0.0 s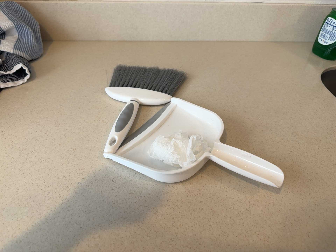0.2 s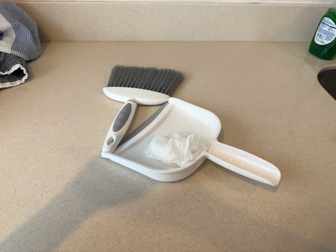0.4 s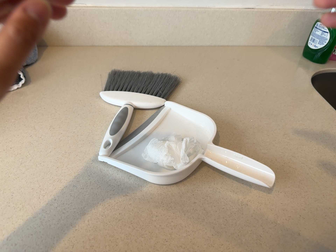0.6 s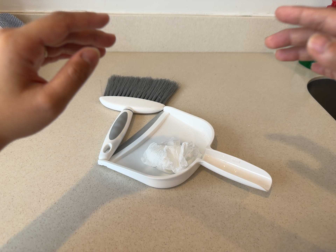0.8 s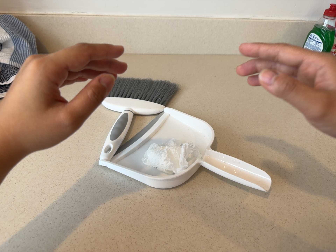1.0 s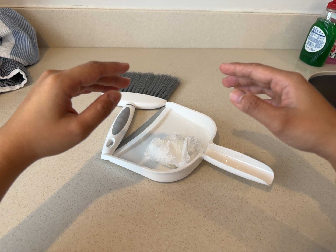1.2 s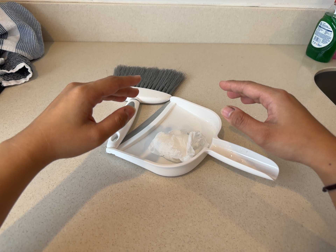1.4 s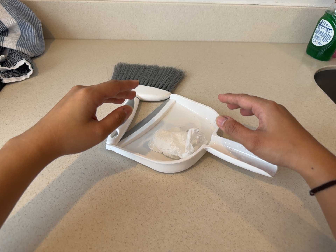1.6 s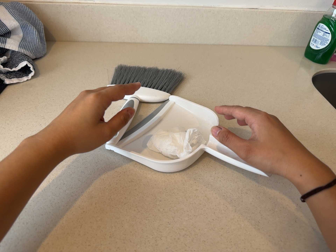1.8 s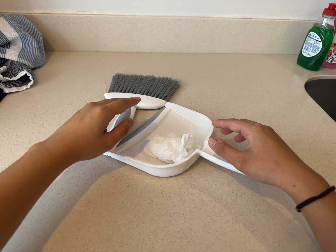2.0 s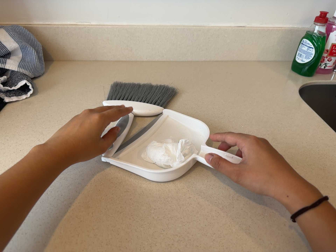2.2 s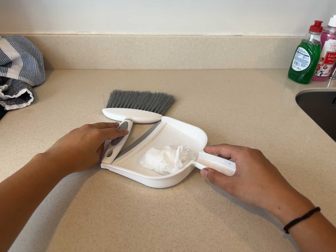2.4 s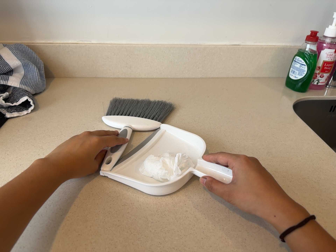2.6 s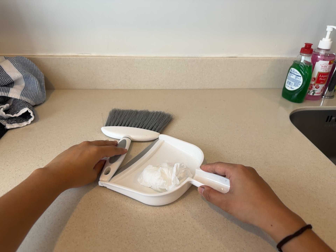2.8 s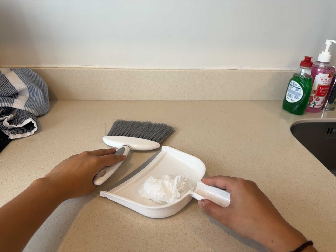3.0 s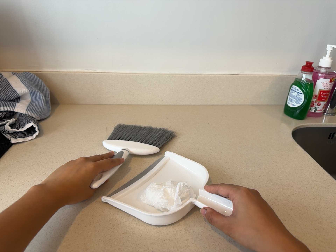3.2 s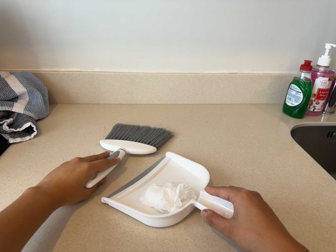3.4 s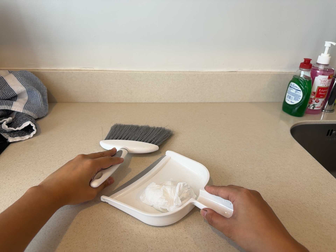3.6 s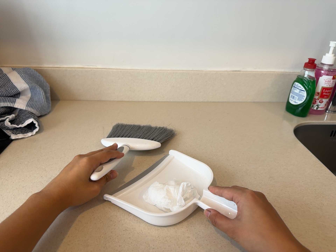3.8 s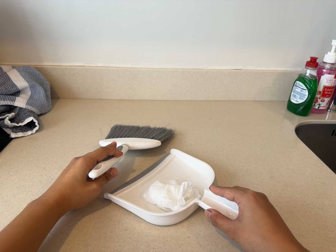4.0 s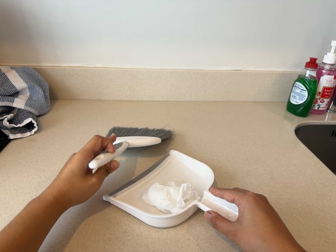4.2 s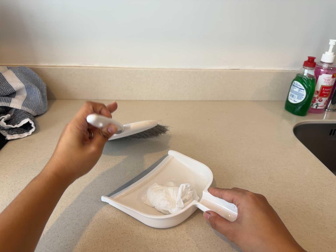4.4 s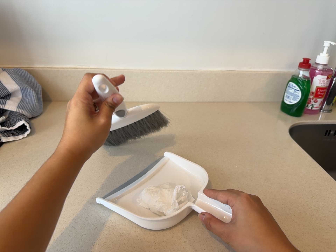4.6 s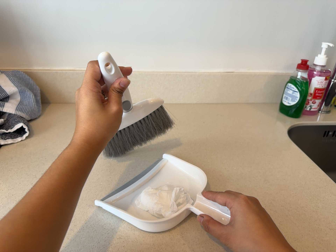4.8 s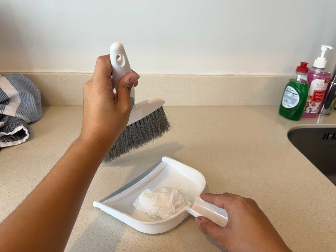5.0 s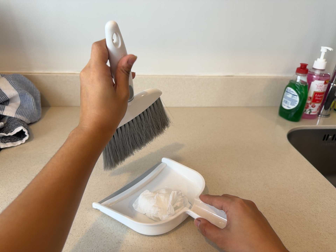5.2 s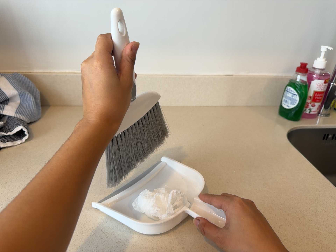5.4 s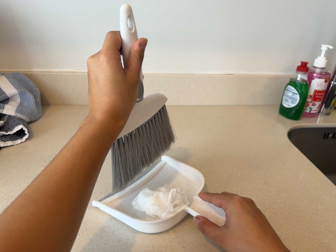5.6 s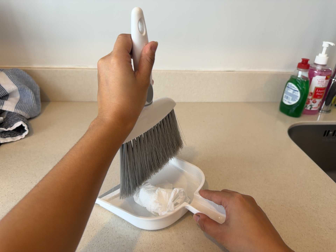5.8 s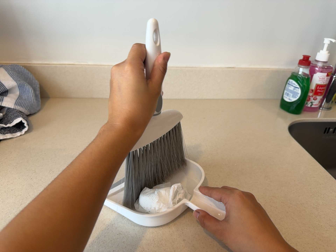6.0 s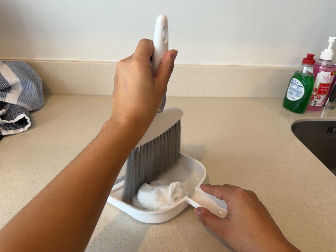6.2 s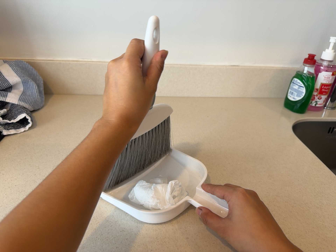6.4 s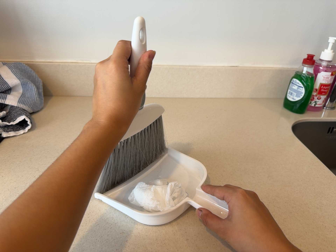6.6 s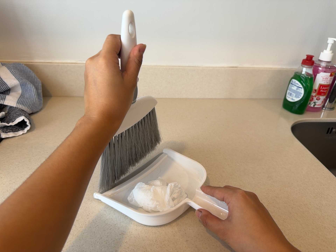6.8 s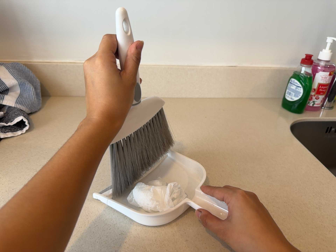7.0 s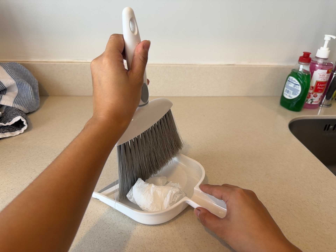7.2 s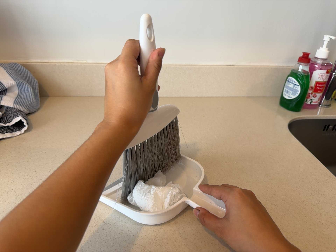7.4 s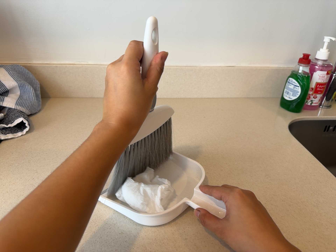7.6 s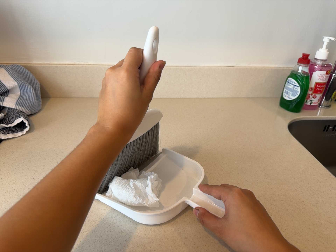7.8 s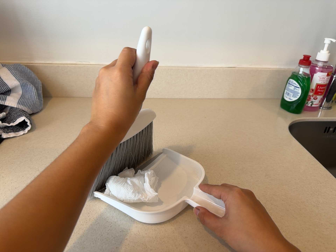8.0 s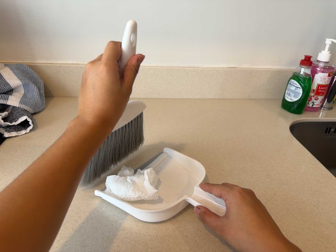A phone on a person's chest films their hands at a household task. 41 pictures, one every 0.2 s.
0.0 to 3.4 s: The camera travels backward, about 6 cm, so what stands in front gets smaller. Its aim tips toward the top of its view by about 15 degrees, and the scene shifts downward.
3.4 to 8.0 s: The camera shifts only a little, or ends up much as it began.
The film runs backward here.
